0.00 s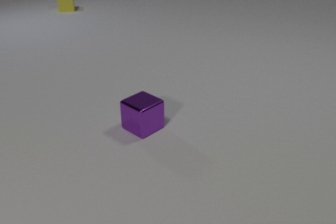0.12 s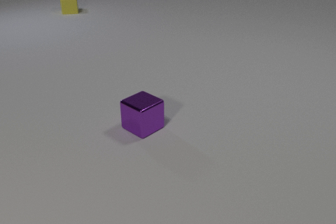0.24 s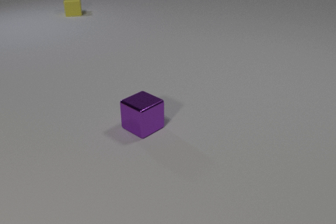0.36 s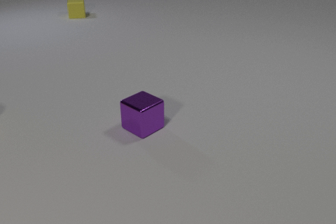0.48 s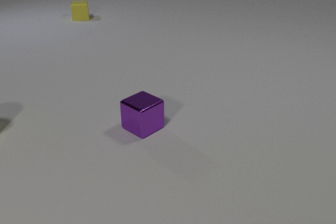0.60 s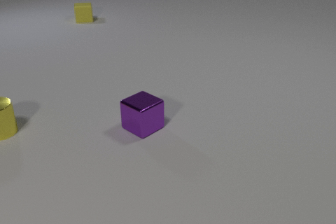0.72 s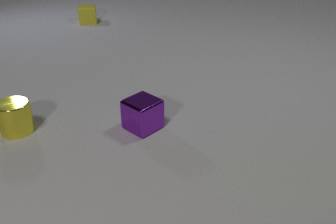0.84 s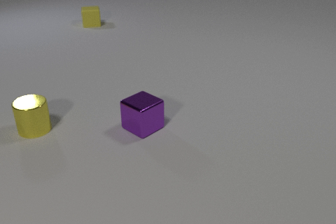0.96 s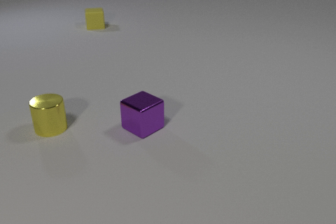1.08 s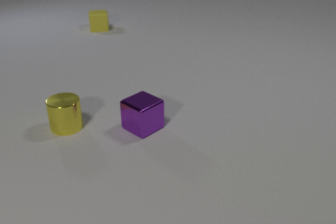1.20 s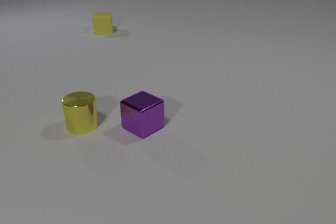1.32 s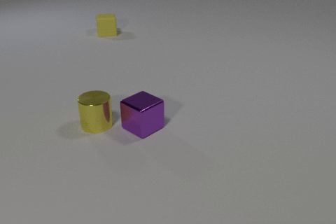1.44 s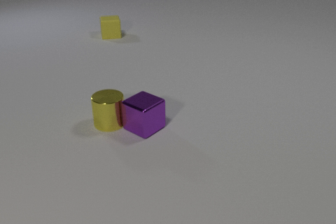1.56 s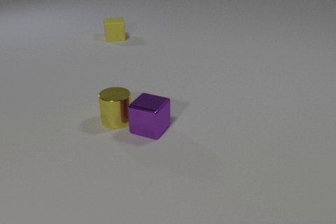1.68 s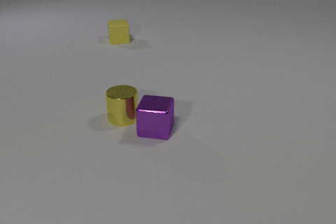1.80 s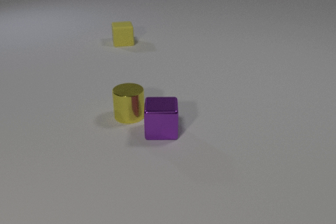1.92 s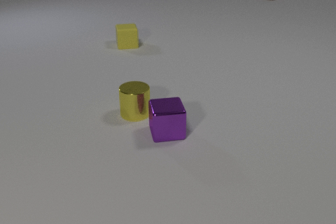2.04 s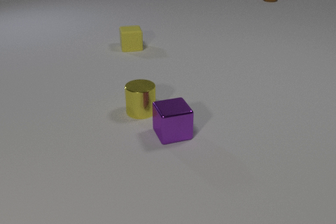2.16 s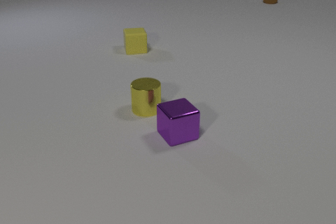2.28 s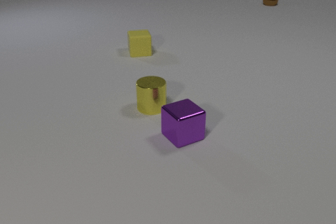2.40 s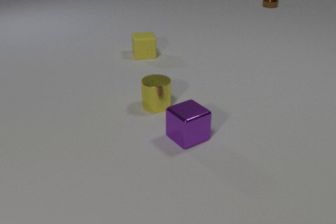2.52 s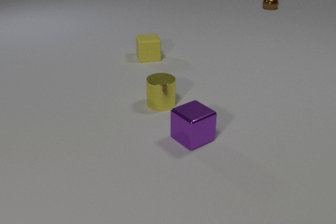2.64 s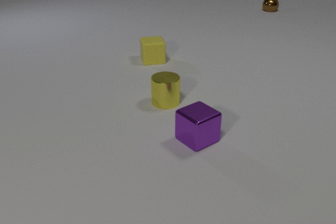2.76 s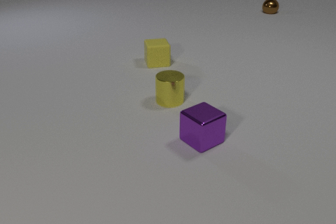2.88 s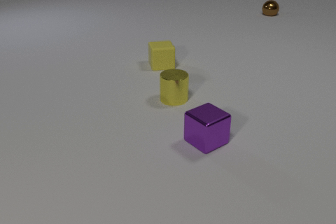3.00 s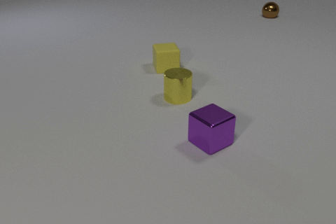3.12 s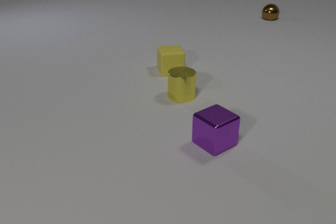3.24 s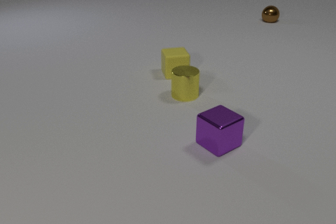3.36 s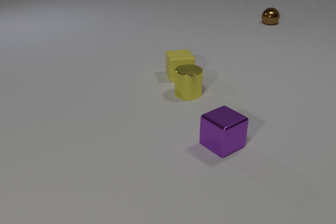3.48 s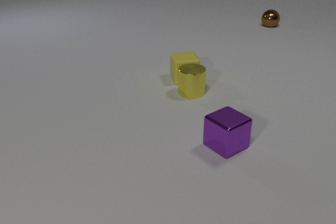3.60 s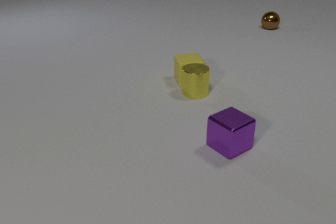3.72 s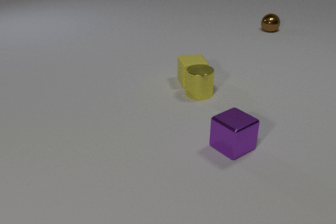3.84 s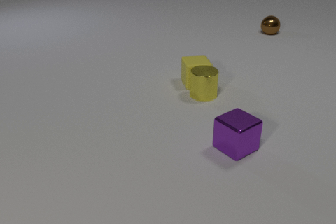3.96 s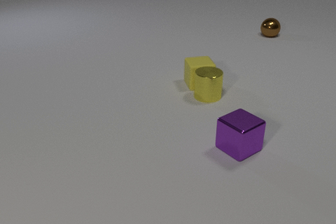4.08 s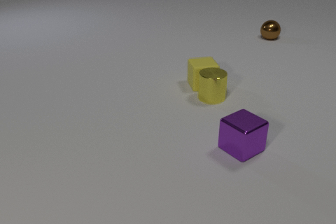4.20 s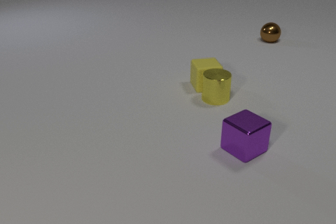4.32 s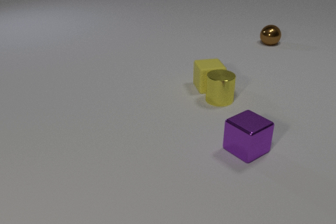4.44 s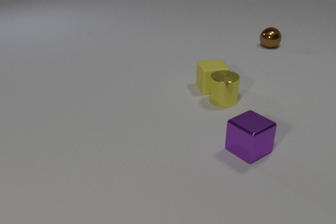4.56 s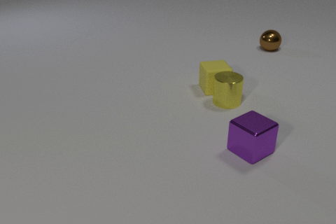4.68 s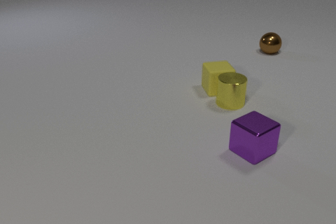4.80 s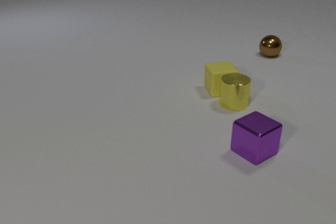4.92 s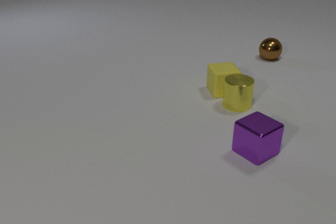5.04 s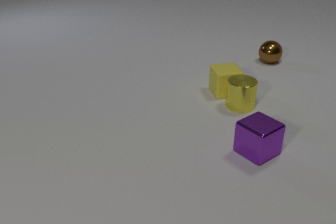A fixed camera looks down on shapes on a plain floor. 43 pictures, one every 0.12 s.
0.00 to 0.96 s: The yellow metal cylinder comes in at the left edge, slides to the right. The yellow rubber cube slides toward the camera and to the right.
0.96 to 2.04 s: The yellow metal cylinder slides to the right. The purple metal cube slides to the right and toward the camera, spins so that its near face slides to the right, counterclockwise seen from above. The yellow rubber cube slides toward the camera and to the right. The brown metal sphere comes in at the top edge, rolls toward the camera. The yellow metal cylinder and the purple metal cube collide.
2.04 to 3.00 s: The yellow metal cylinder slides to the right and away from the camera. The purple metal cube slides to the right. The yellow rubber cube slides toward the camera and to the right. The brown metal sphere rolls toward the camera.
3.00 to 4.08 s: The yellow metal cylinder slides to the right. The purple metal cube slides to the right. The yellow rubber cube slides toward the camera and to the right. The brown metal sphere rolls toward the camera. The yellow metal cylinder and the yellow rubber cube collide.
4.08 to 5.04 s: The yellow metal cylinder slides to the right and toward the camera. The purple metal cube slides to the right. The yellow rubber cube slides to the right and toward the camera. The brown metal sphere rolls toward the camera.
What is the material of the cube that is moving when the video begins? rubber.
How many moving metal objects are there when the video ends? 3.
How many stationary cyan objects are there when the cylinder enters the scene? 0.
